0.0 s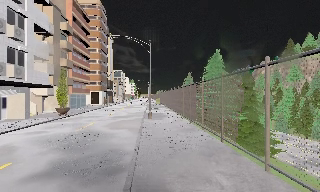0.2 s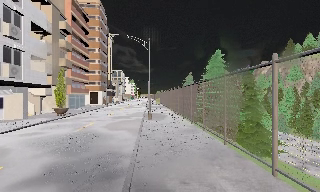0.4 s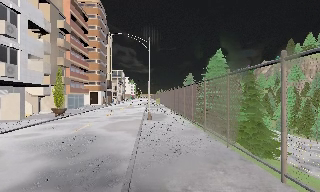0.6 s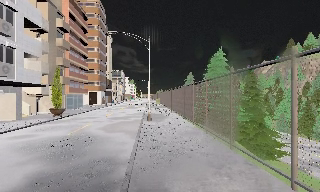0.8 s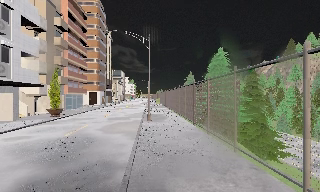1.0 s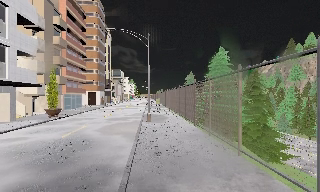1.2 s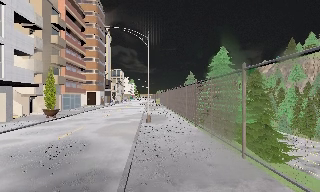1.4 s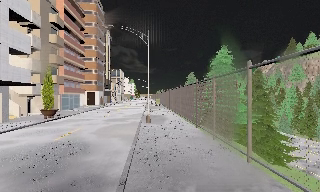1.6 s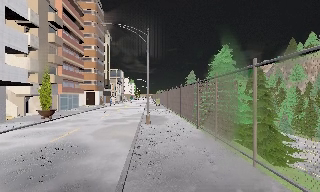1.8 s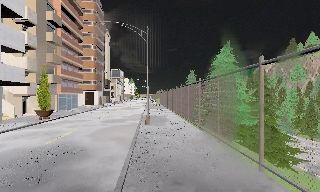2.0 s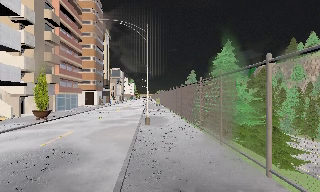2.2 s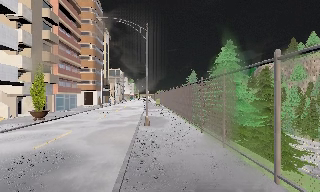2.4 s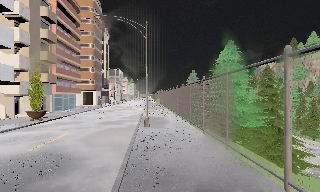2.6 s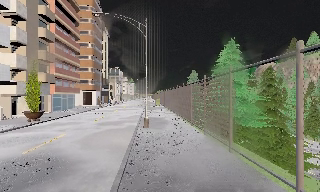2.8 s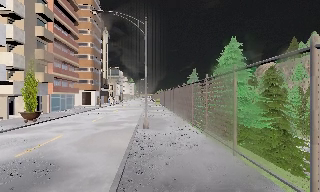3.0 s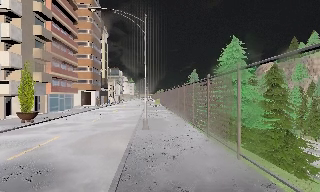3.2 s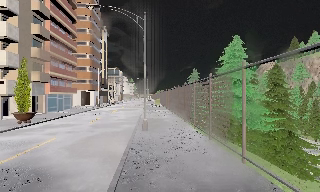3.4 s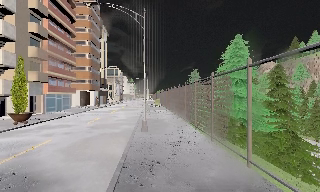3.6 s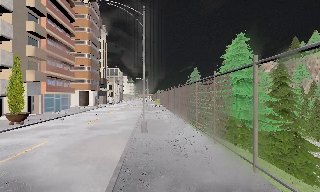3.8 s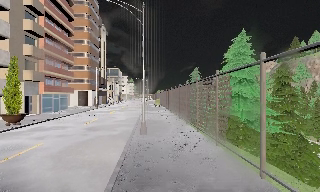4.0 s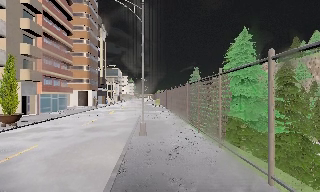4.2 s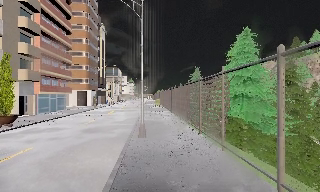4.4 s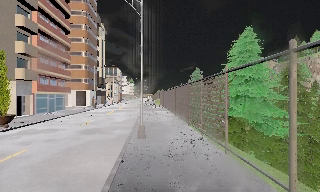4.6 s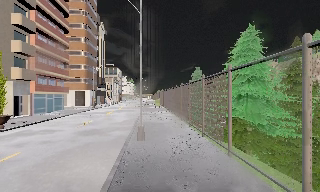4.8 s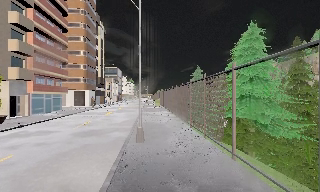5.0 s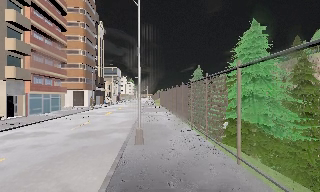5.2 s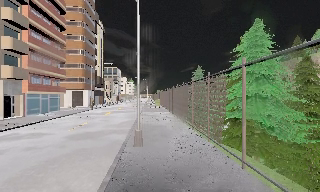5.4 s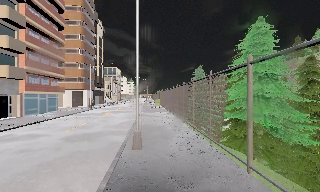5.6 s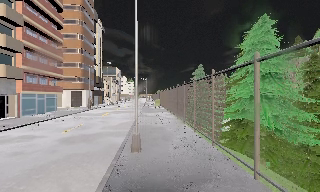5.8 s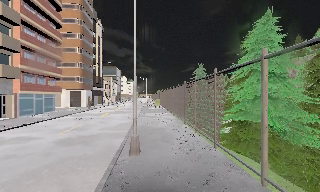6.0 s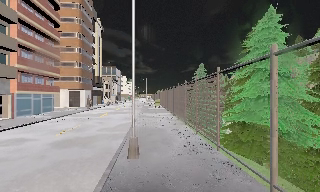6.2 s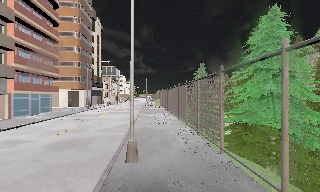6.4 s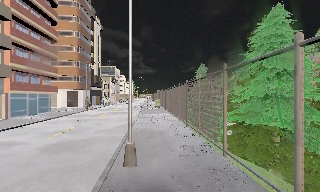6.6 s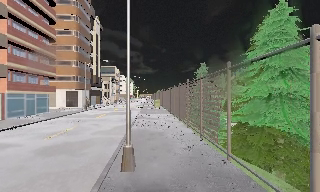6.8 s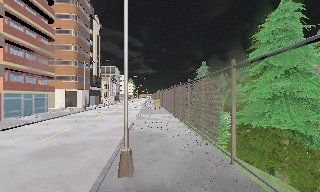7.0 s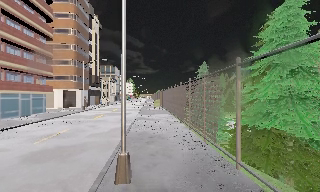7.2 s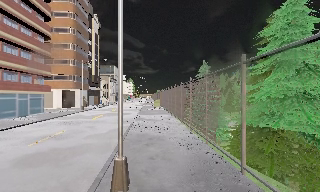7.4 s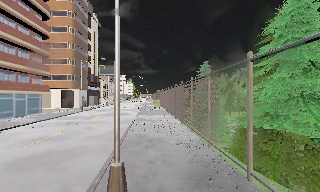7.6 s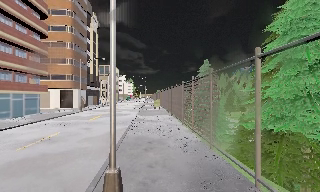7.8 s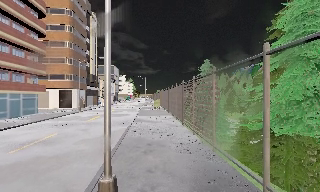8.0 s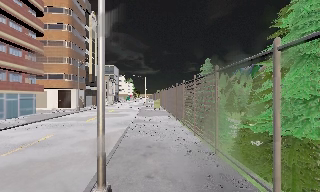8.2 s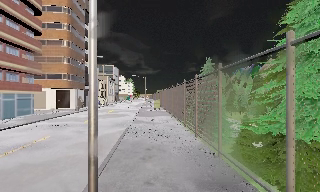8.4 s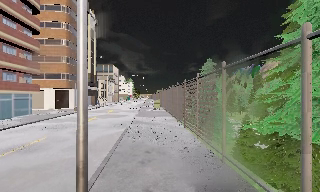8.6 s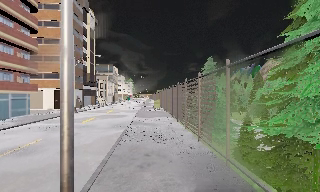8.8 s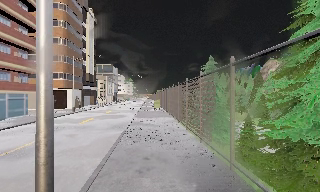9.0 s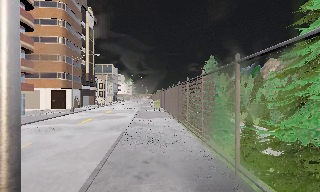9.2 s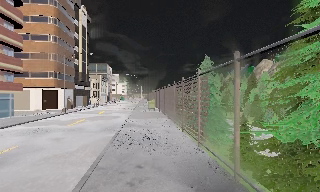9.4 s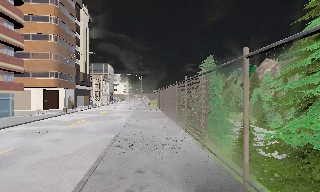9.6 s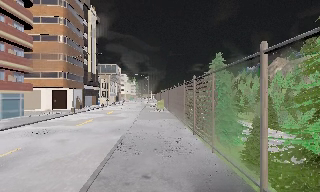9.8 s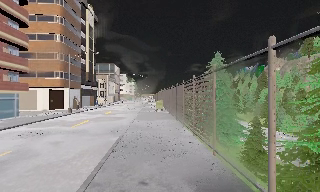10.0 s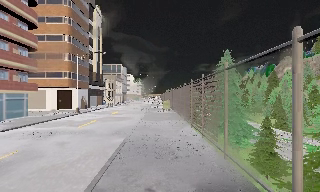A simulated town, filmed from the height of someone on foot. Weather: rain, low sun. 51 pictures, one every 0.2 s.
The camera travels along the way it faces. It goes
forward.
0.0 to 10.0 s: The camera travels forward, about 16 m, so what stands in front looms larger.
The film runs forward here.
